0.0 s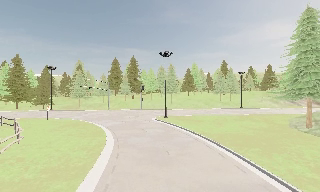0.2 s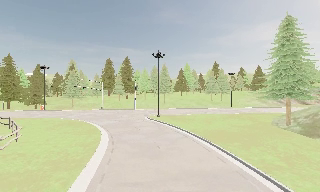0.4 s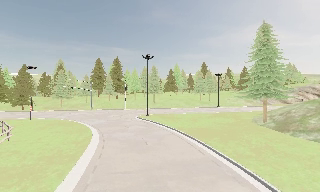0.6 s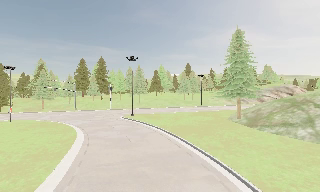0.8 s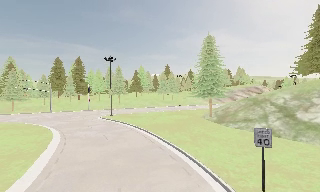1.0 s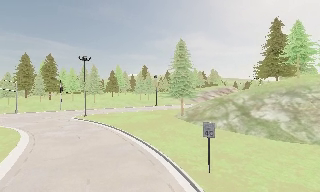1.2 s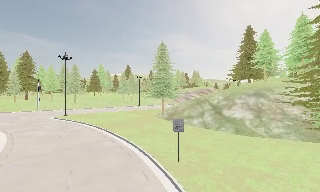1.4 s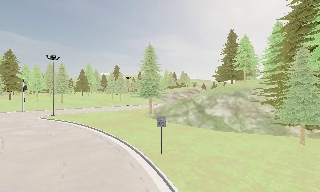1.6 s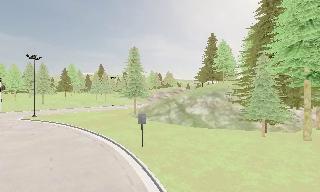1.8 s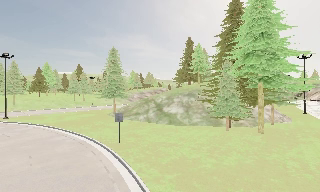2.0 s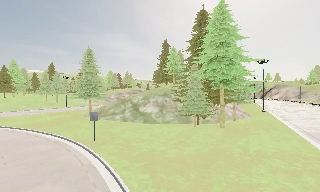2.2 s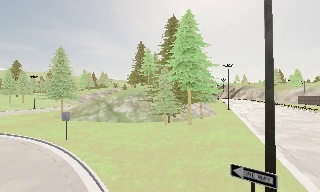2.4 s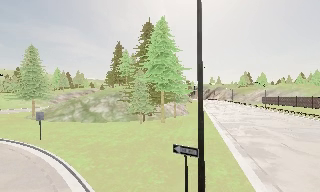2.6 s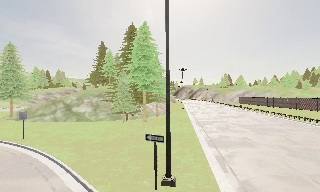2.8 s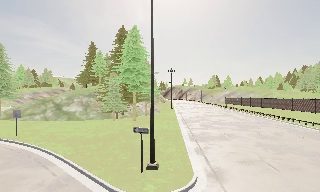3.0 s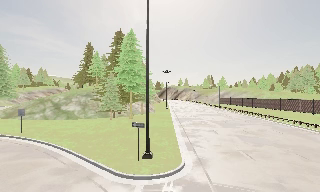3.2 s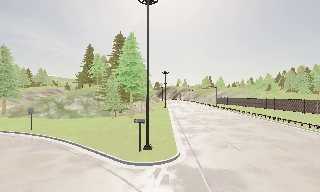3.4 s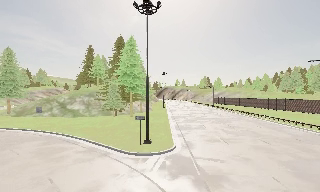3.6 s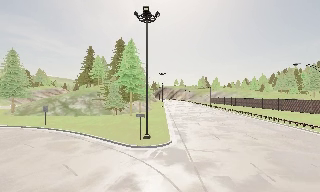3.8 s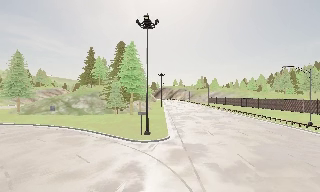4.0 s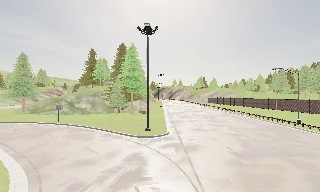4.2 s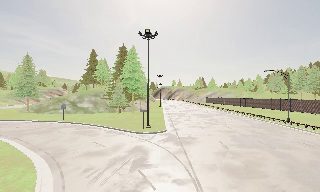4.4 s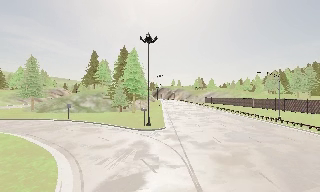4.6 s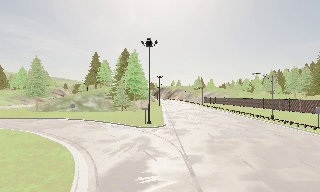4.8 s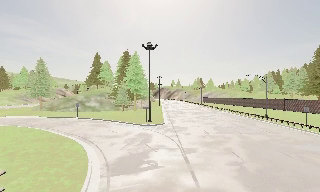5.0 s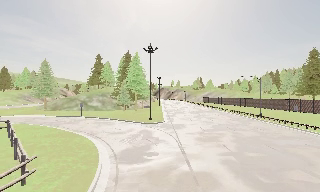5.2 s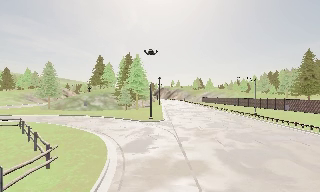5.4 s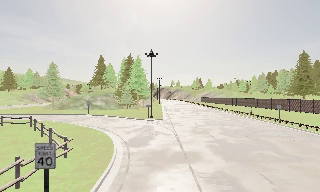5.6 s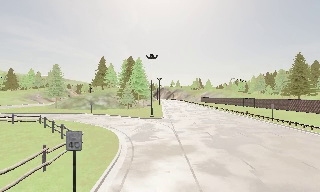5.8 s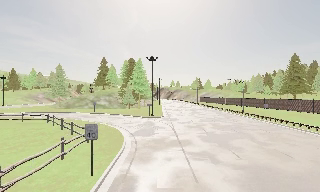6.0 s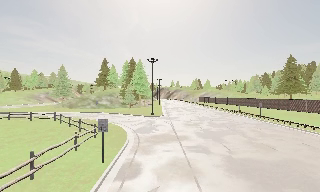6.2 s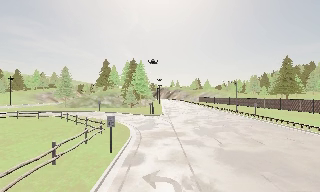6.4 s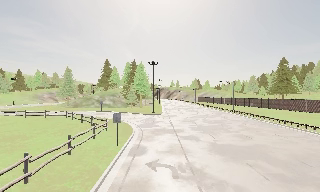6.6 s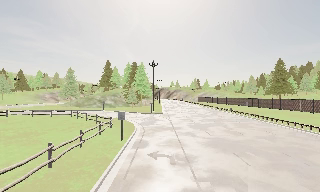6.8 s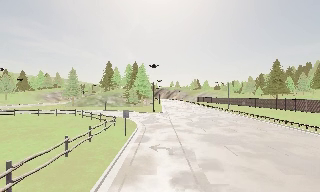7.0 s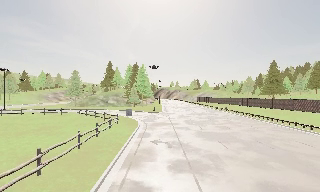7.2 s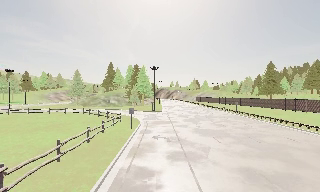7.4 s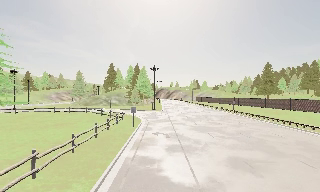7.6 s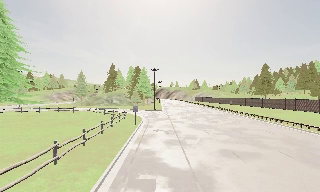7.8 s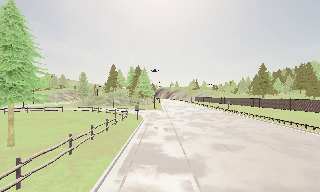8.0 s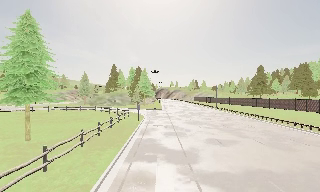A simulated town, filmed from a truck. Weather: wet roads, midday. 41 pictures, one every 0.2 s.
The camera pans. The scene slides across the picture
to the left.
The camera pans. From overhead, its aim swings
clockwise.
0.0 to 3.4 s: The camera swings to its right by about 80 degrees, and the scene slides to the left. It travels backward, about 25 m.
3.4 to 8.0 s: The camera travels backward, about 35 m, so what stands in front gets smaller.
The film runs backward here.
